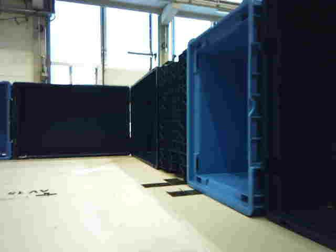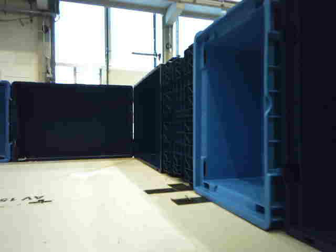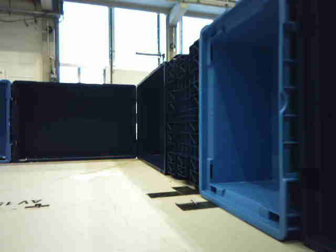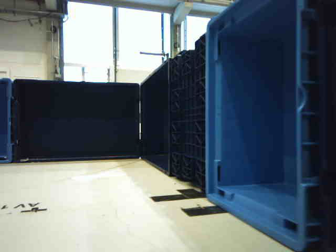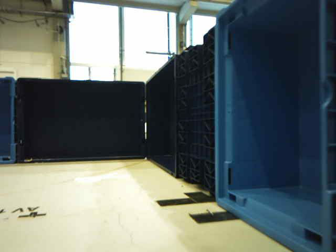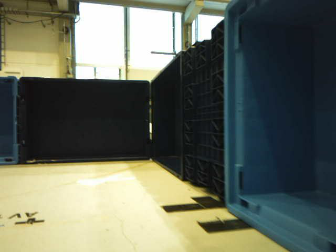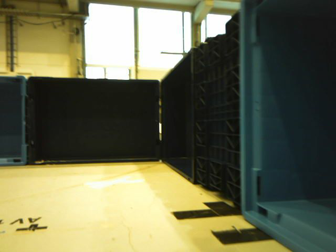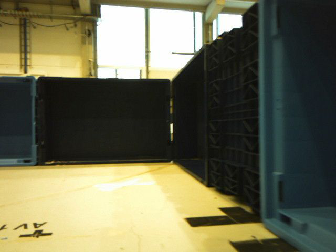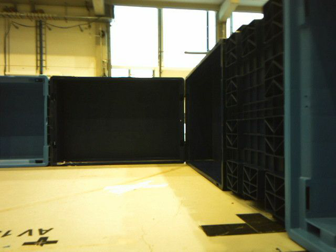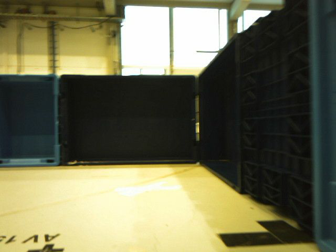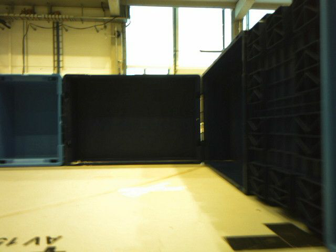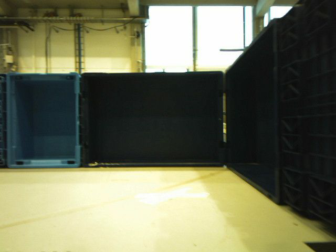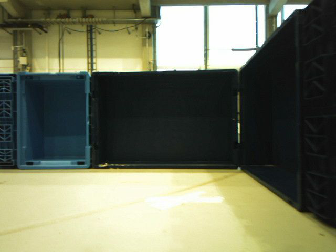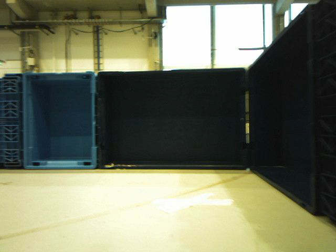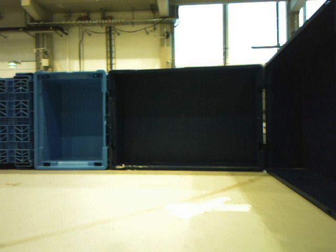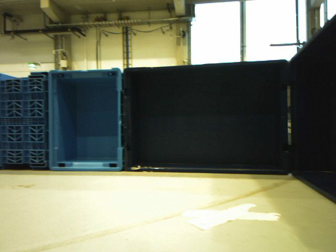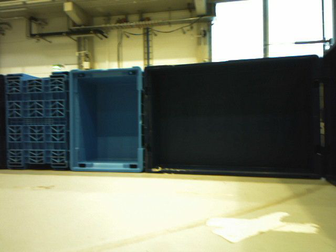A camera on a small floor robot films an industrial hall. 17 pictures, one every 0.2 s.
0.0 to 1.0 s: The camera travels forward, about 0.2 m, so what stands in front looms larger.
1.0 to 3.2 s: The camera swings to its left by about 25 degrees, and the scene slides to the right. It travels forward, about 0.4 m, so what stands in front looms larger.
The film runs forward here.
